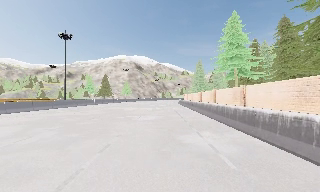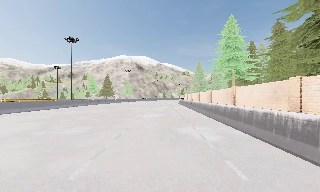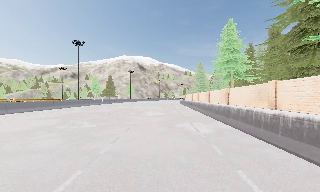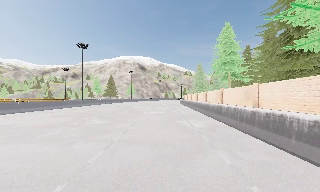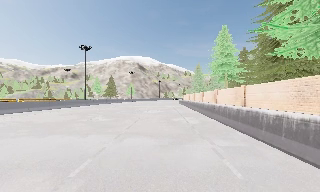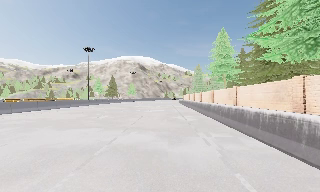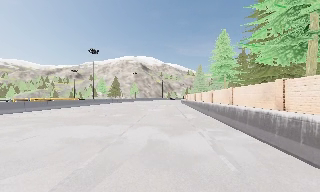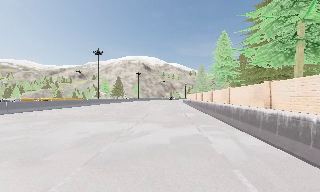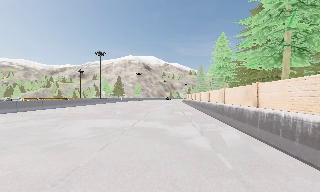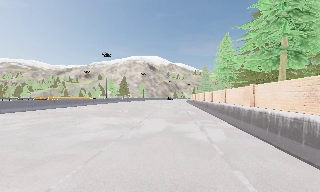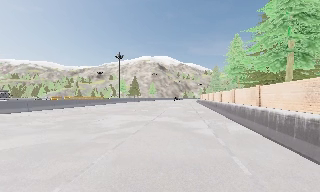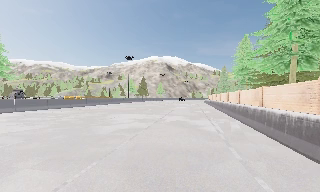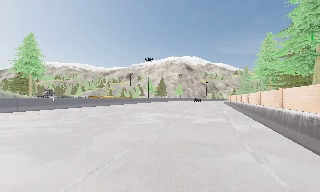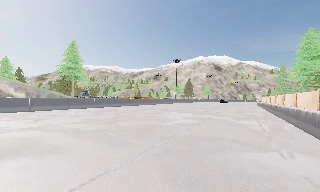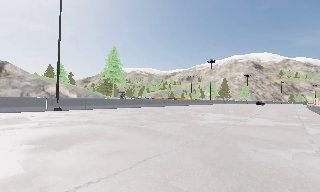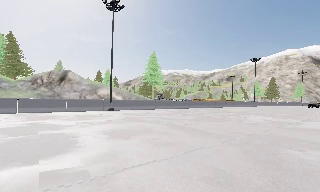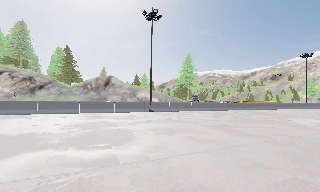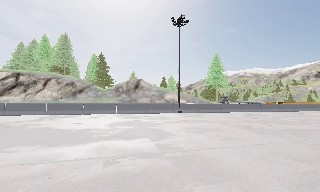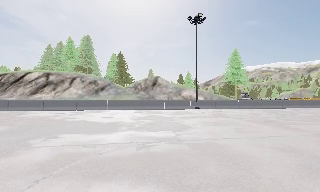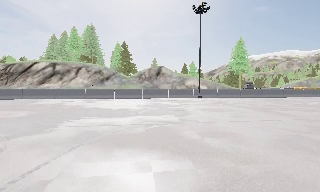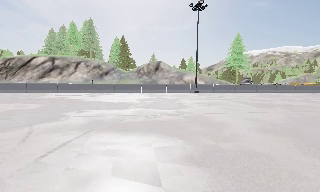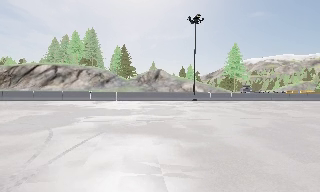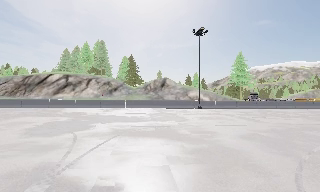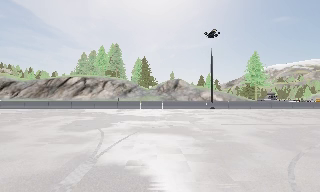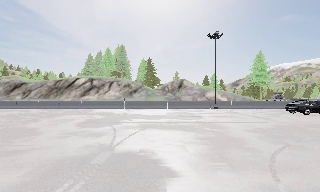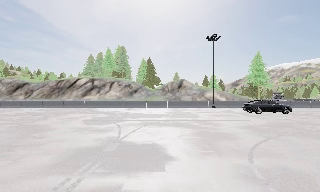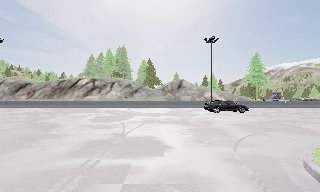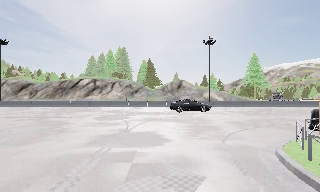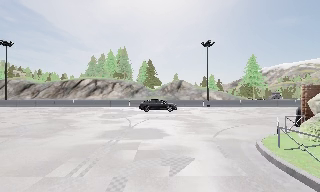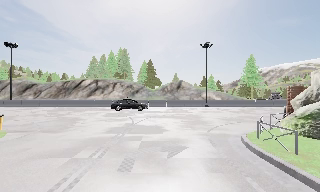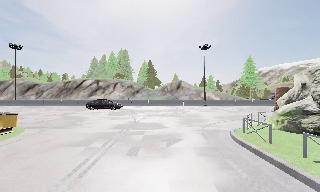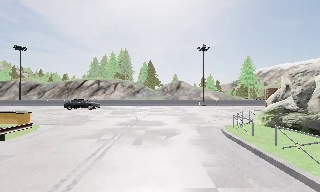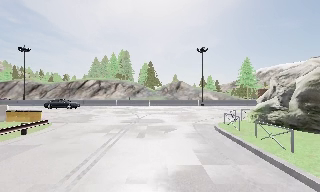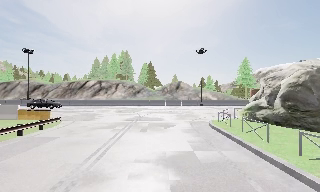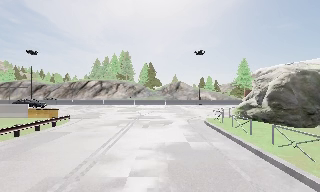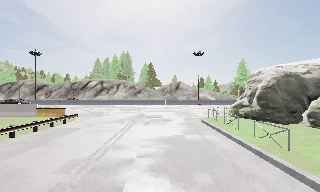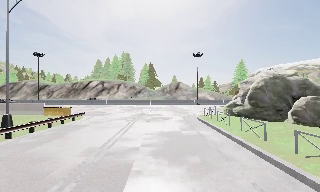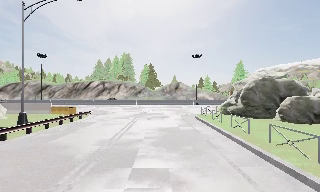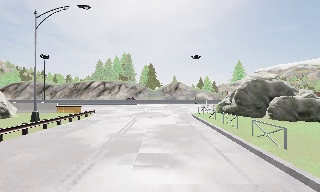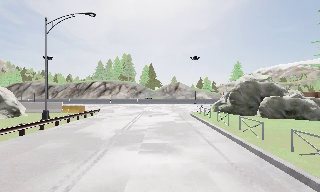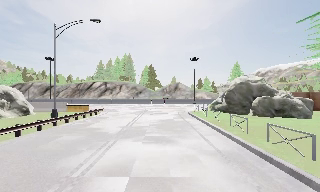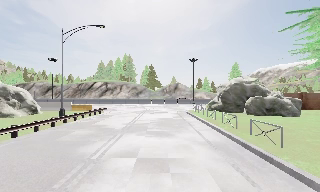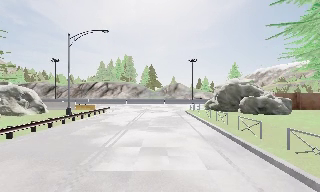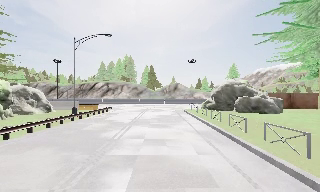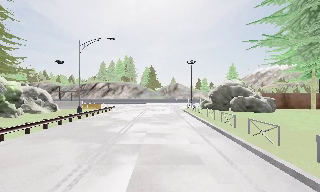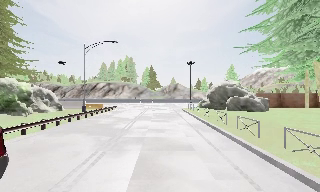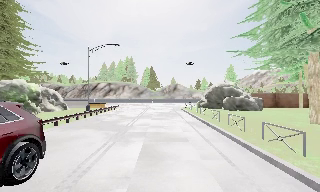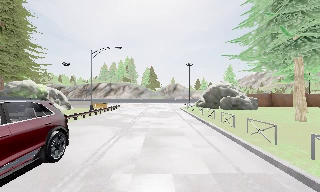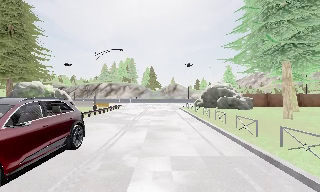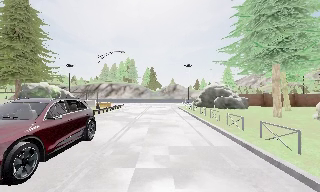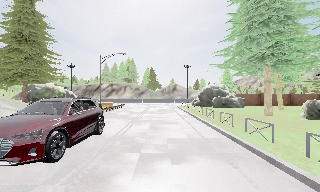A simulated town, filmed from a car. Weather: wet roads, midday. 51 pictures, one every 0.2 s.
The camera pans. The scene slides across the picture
to the right.
The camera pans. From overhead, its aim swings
counterclockwise.
0.0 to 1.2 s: The camera travels backward, about 8 m, so what stands in front gets smaller.
1.2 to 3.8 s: The camera pans to its left, which is counterclockwise from overhead, by about 80 degrees. It travels backward, about 13 m.
3.8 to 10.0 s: The camera travels backward, about 30 m, so what stands in front gets smaller.
The film runs backward here.
